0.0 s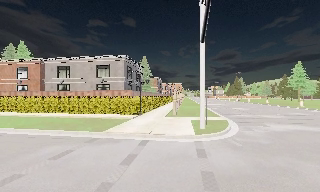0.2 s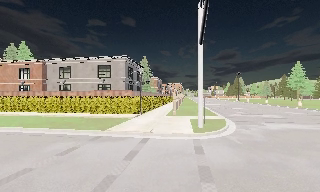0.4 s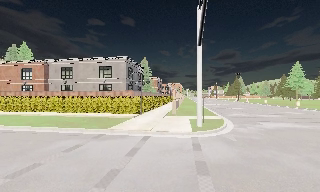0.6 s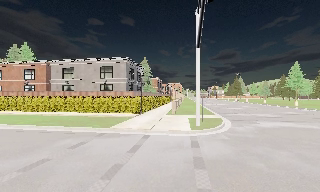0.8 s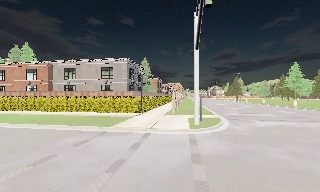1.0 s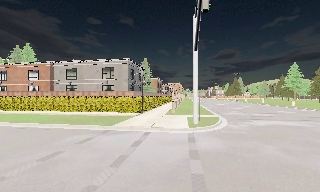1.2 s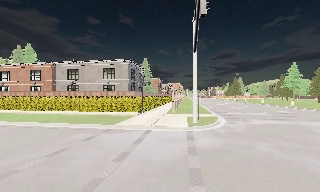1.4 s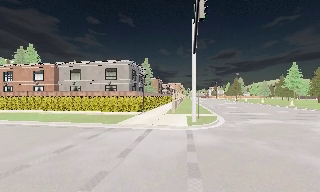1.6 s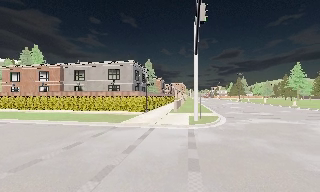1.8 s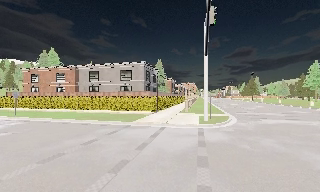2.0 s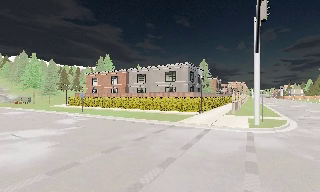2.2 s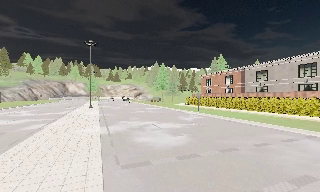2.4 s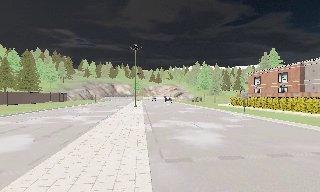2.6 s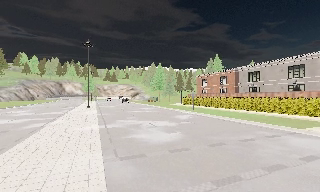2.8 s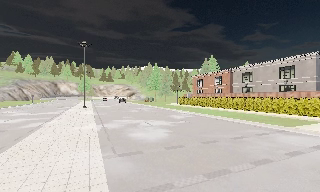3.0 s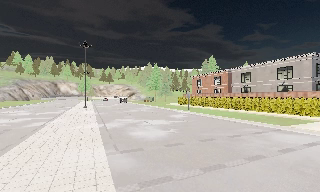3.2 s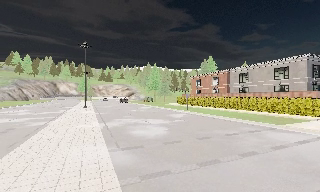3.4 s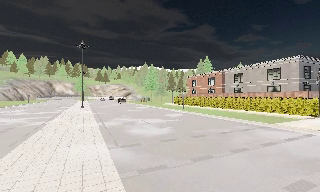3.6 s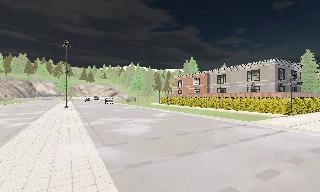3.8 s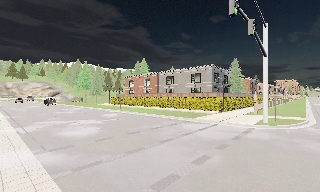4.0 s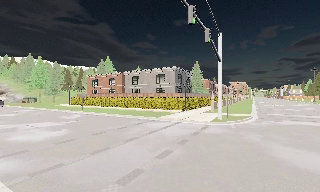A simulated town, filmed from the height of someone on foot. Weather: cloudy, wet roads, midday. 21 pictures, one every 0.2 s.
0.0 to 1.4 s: The camera travels backward, about 2.5 m, so what stands in front gets smaller.
1.4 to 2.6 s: The camera pans to its left, which is counterclockwise from overhead, by about 60 degrees. It travels backward, about 2 m.
2.6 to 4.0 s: The camera swings to its right by about 35 degrees, and the scene slides to the left. It travels backward, about 2.5 m.
The film runs backward here.
